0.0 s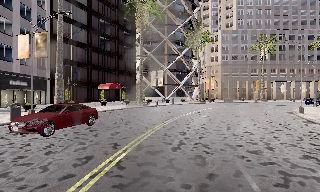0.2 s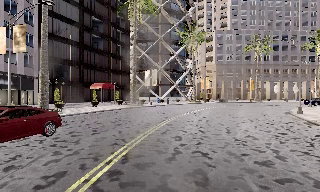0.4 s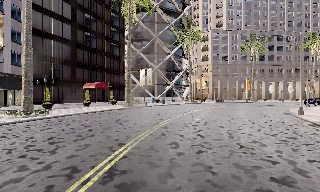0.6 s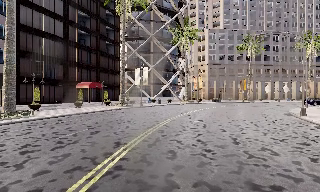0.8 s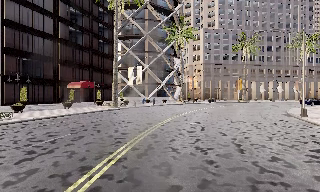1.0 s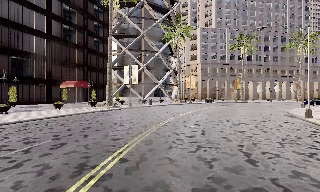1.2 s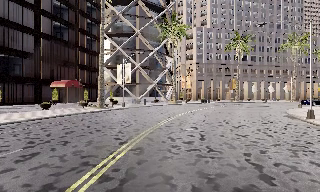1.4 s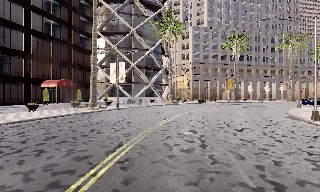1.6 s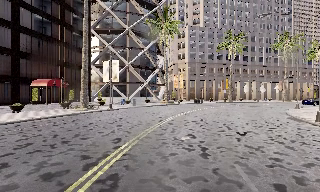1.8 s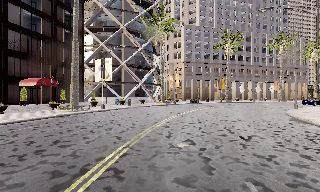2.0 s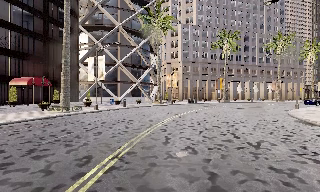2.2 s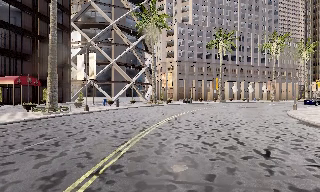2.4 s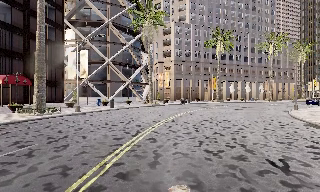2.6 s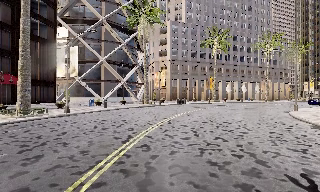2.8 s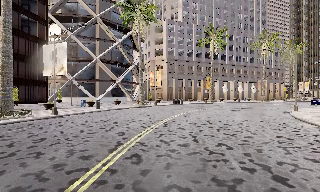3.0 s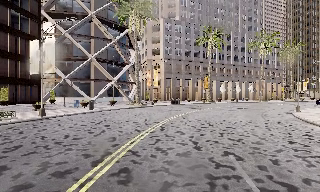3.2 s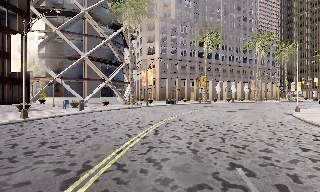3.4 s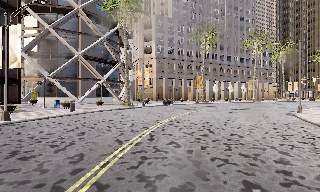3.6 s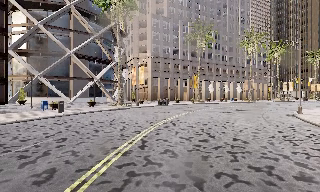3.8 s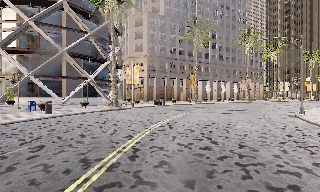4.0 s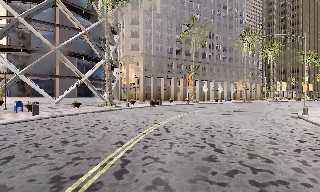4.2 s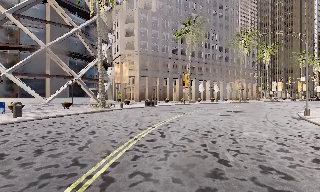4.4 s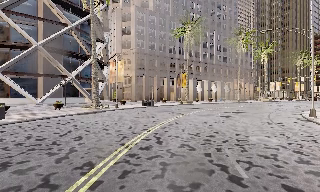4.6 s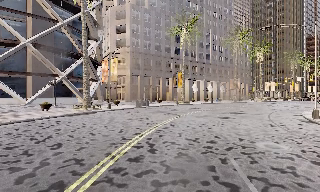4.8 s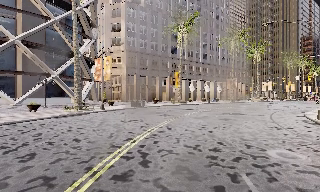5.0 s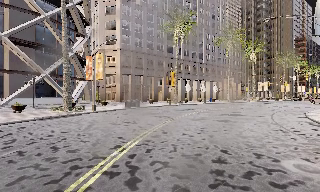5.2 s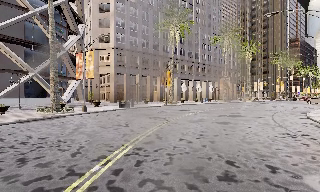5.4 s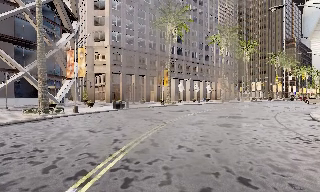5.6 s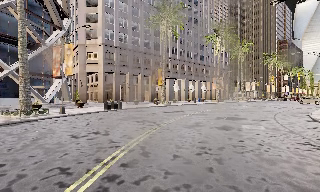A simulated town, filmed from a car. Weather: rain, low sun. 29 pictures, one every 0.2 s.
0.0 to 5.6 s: The camera pans to its right, which is clockwise from overhead, by about 40 degrees. It travels forward, about 30 m.
The film runs forward here.
